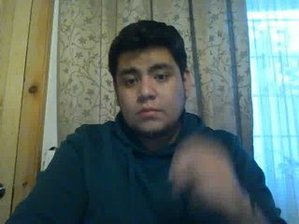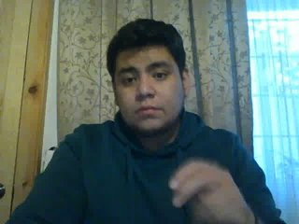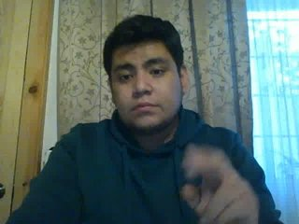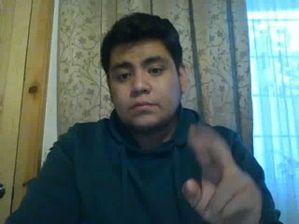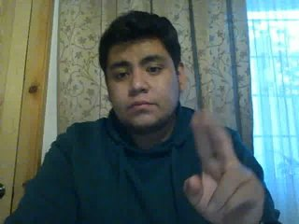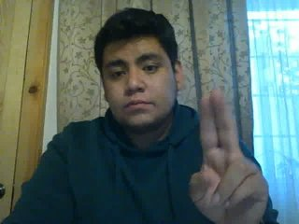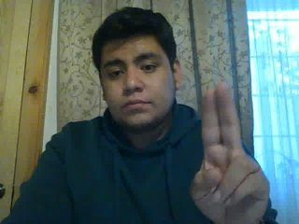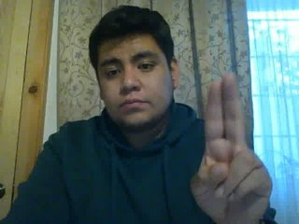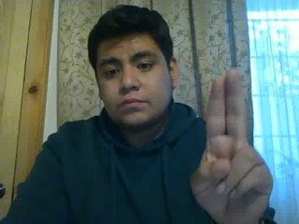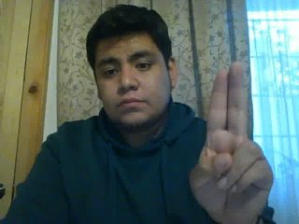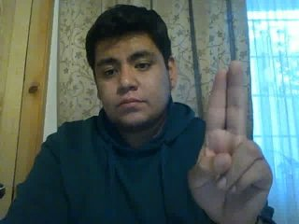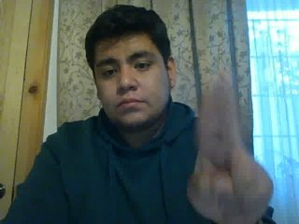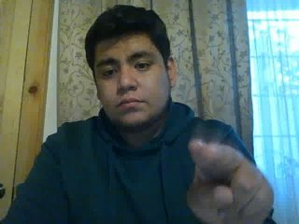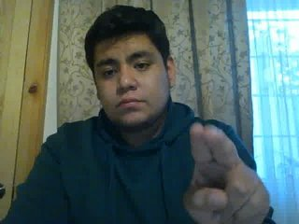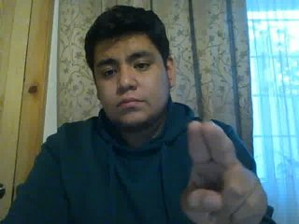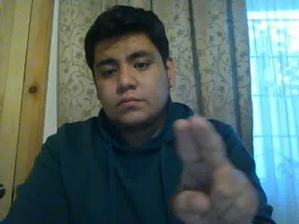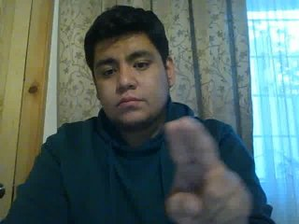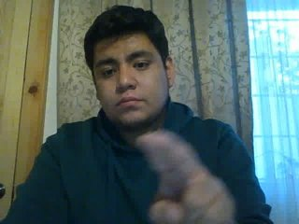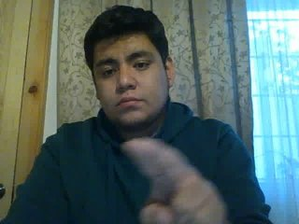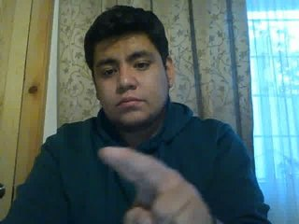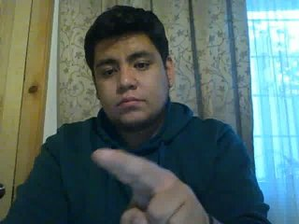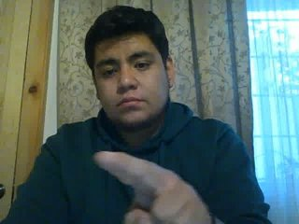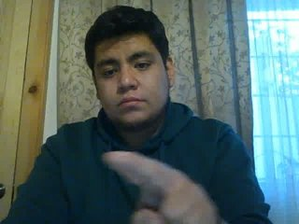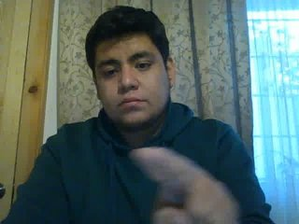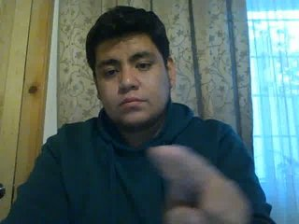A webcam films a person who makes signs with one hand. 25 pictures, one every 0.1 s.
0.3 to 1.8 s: Click with two fingers.
1.9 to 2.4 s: Pointing with two fingers.
